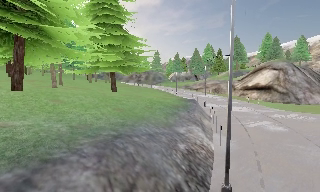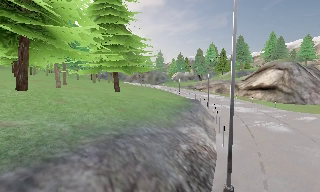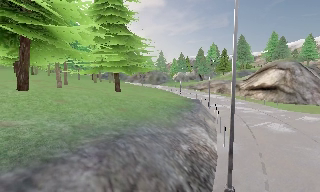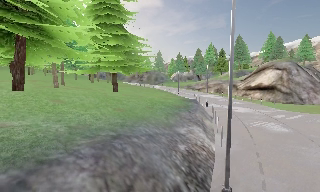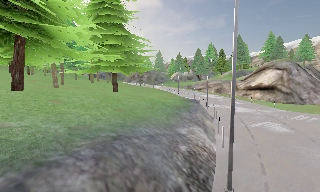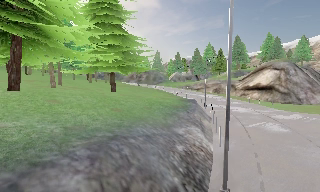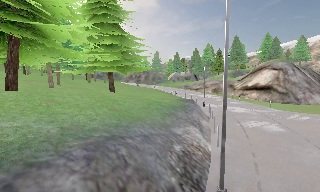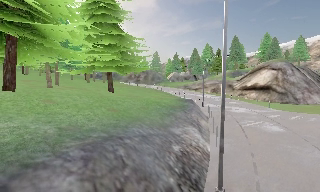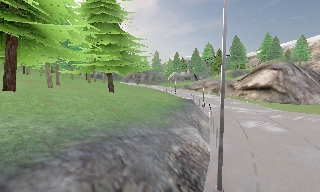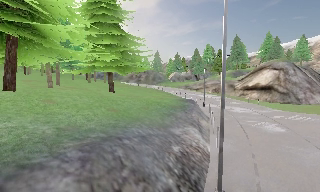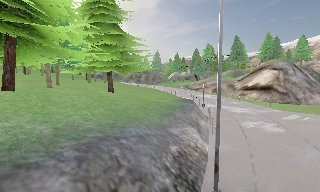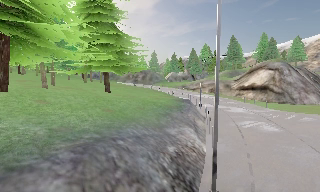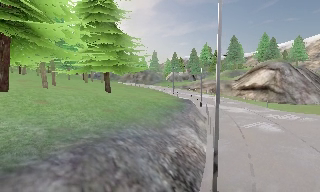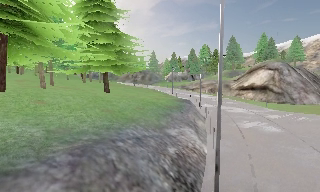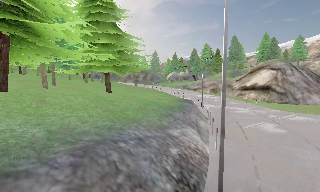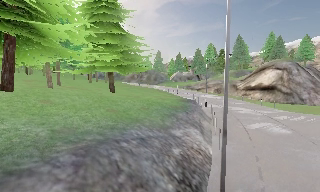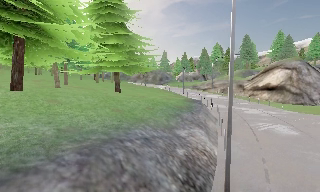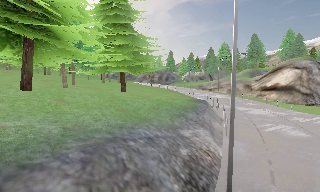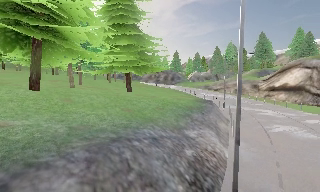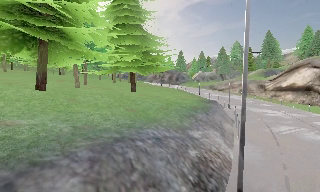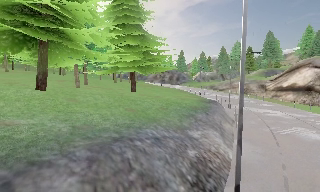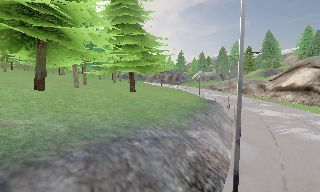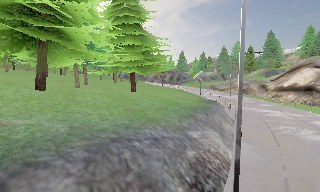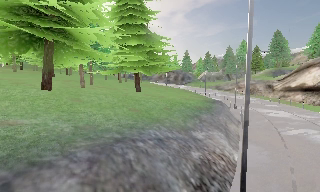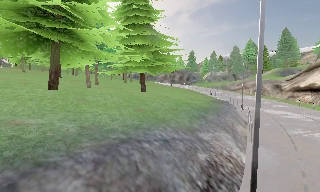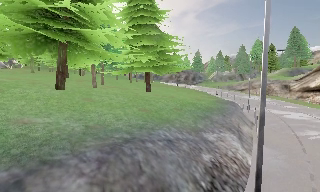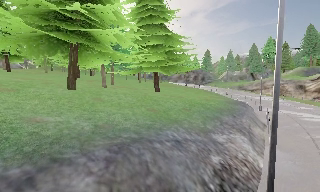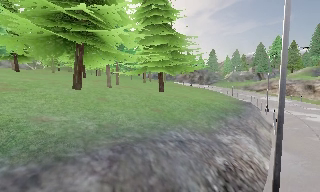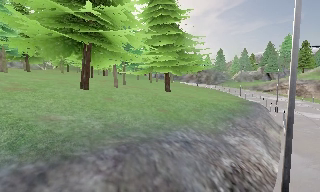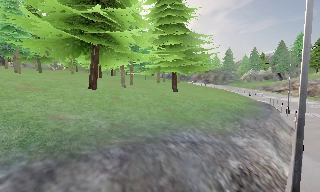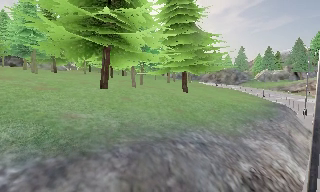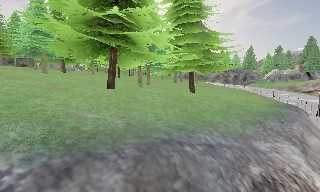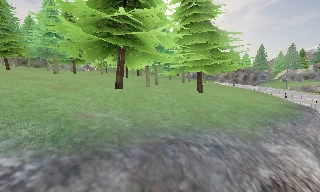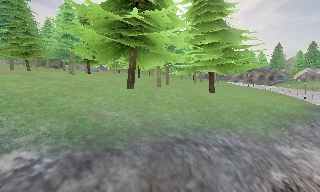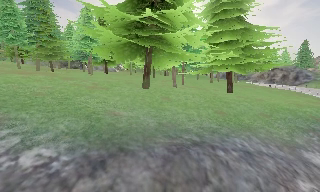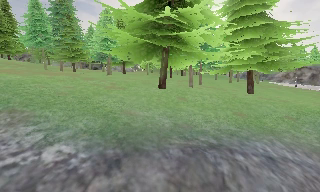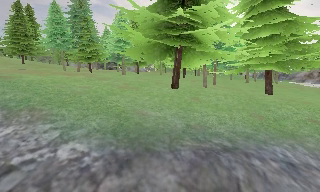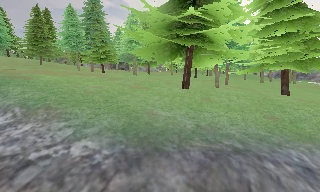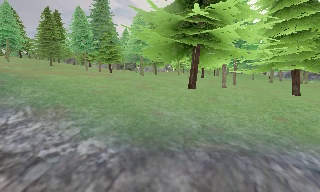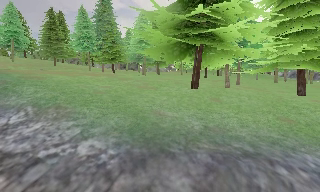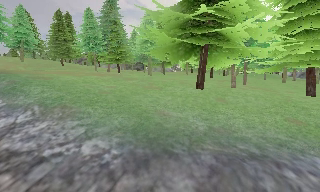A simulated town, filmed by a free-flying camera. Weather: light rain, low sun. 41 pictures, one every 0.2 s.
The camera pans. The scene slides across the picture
to the right.
The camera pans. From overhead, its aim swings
counterclockwise.
0.0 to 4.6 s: The camera pans to its left, which is counterclockwise from overhead, by about 10 degrees. It travels to its right and forward, about 1 m.
4.6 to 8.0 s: The camera swings to its left by about 50 degrees, and the scene slides to the right. It travels to its right and forward, about 1 m.
The film runs backward here.
